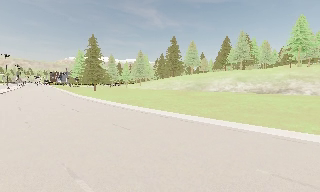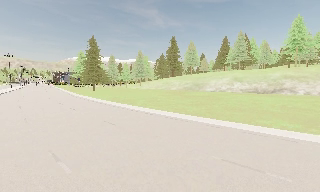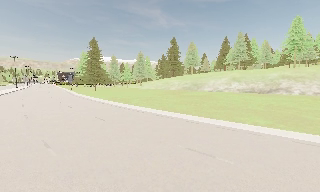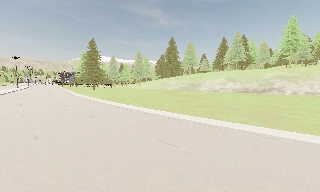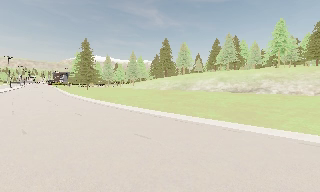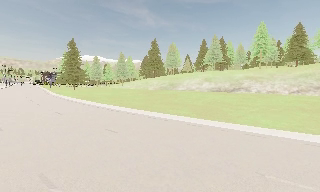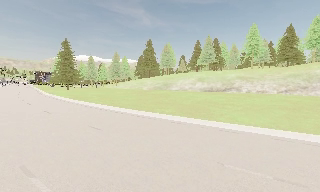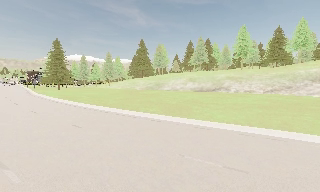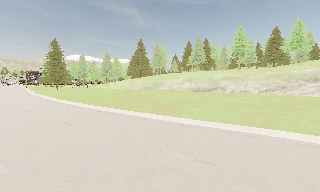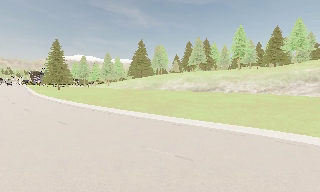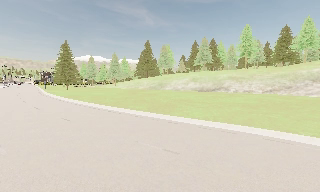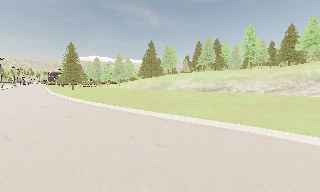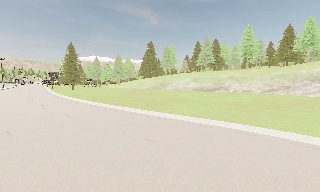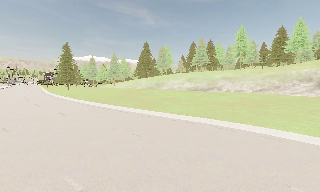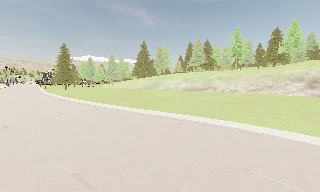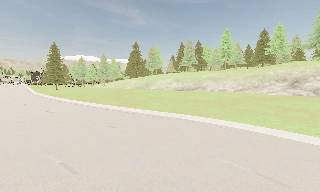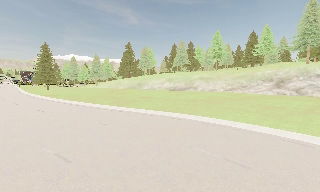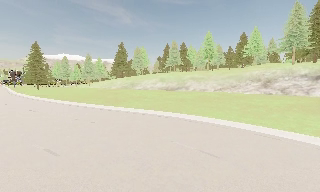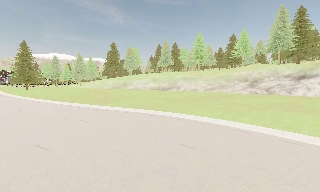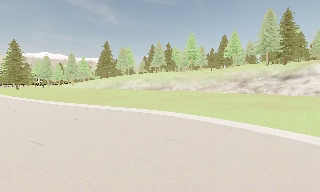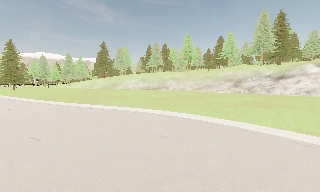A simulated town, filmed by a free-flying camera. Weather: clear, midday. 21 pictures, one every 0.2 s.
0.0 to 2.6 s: The camera travels to its right and backward, about 14 m, so close, fixed things drift to the left. It loses speed.
2.6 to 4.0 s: The camera swings to its right by about 15 degrees, and the scene slides to the left. It travels backward and to its right, about 5 m, so what stands in front gets smaller.
The film runs backward here.
